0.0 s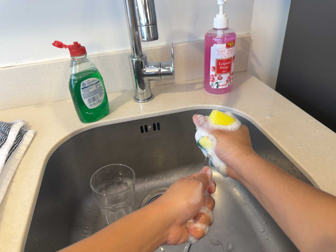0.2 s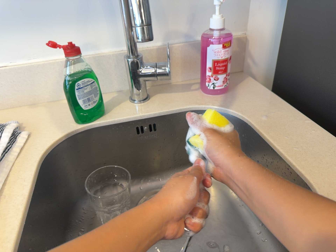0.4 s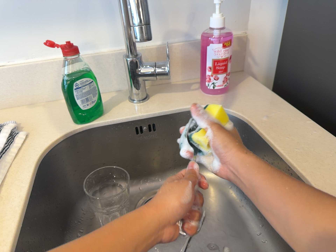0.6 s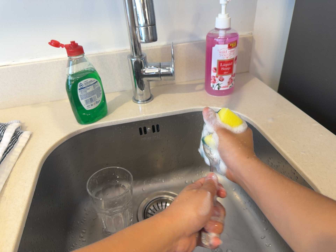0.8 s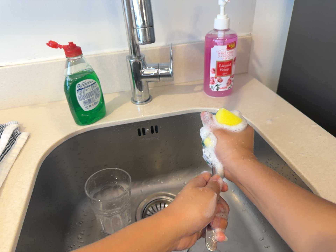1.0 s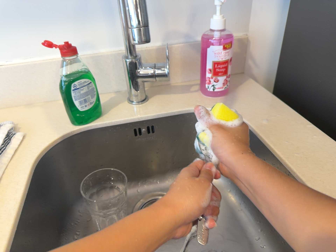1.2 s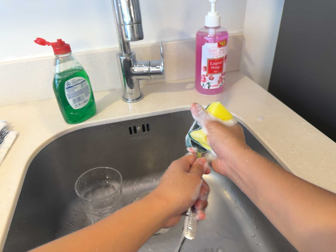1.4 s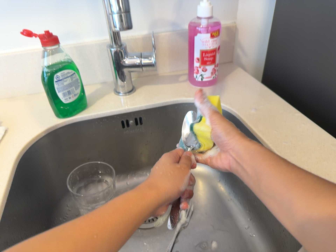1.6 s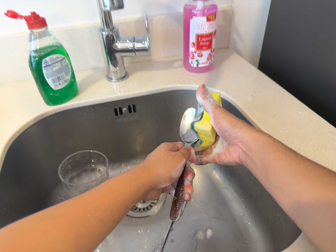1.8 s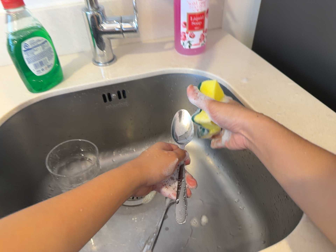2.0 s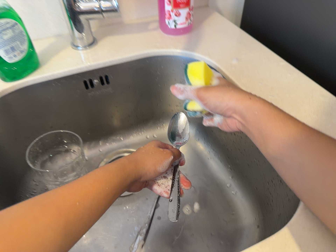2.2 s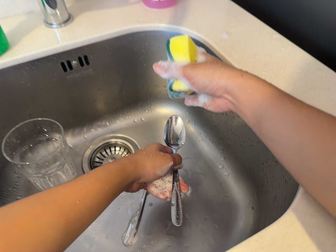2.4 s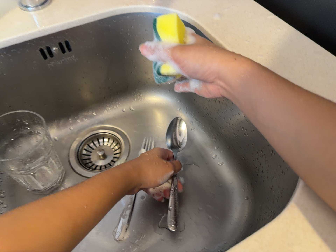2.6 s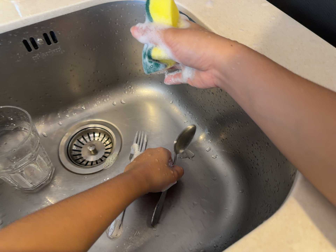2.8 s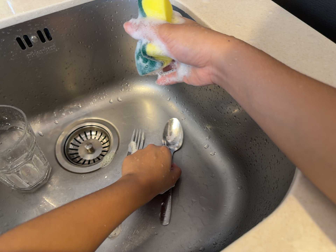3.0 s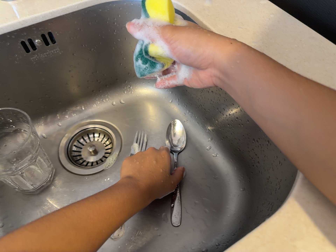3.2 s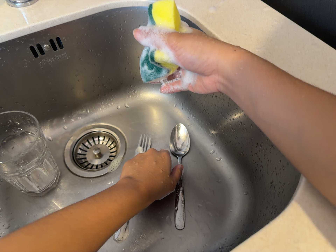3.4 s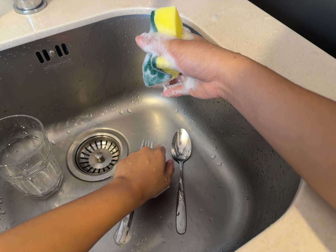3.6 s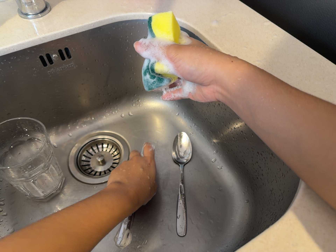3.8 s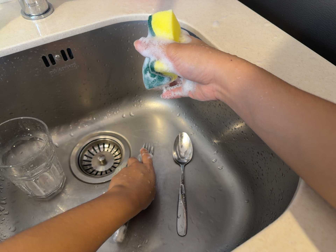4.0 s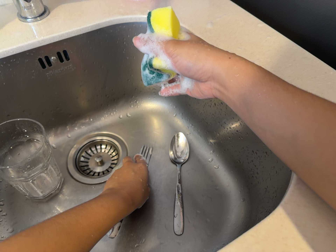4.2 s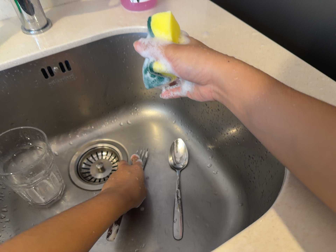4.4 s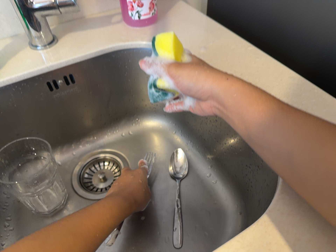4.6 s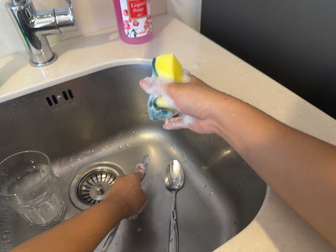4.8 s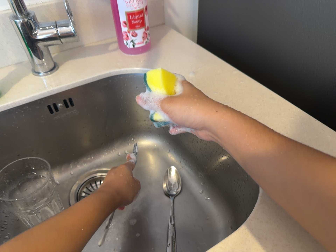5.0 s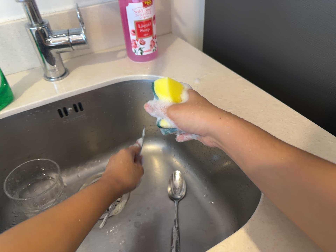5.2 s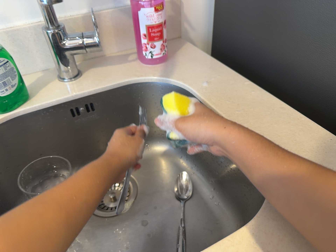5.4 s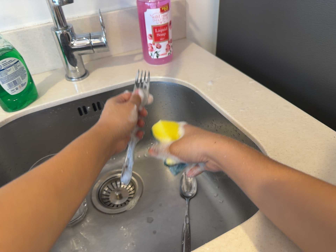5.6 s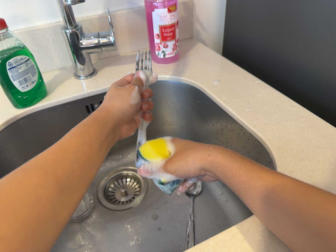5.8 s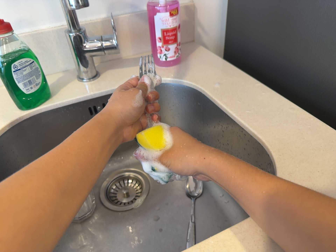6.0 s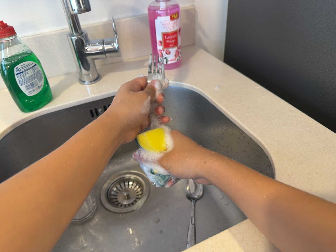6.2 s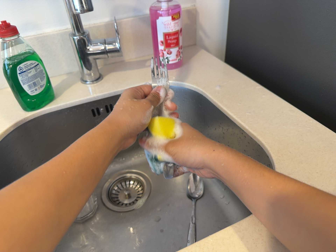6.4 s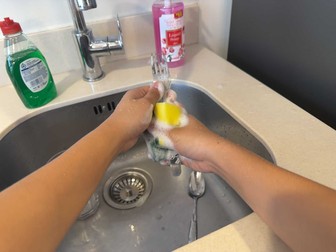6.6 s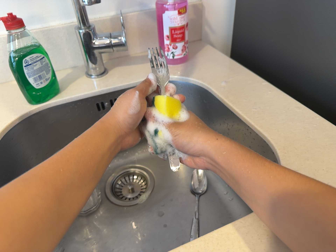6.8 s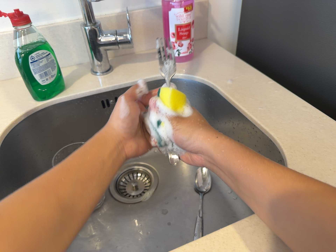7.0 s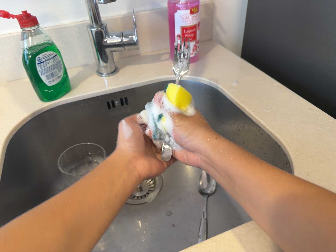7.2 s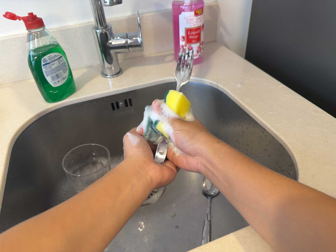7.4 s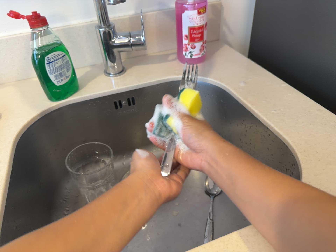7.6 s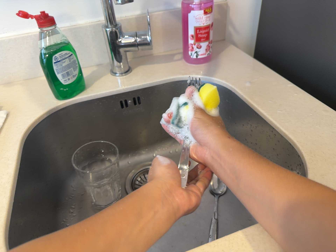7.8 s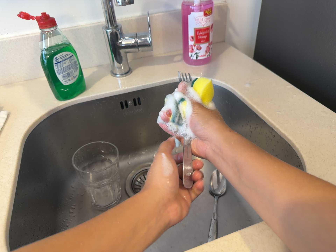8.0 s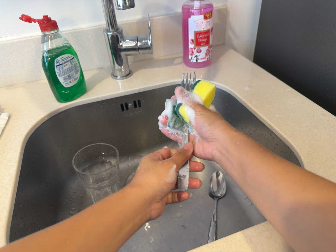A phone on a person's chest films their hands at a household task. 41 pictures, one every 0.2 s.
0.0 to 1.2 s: The camera shifts only a little, or ends up much as it began.
1.2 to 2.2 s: The camera travels forward, about 9 cm, so what stands in front looms larger. Its aim tips toward the bottom of its view by about 15 degrees, and the scene shifts upward.
2.2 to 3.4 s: The camera shifts only a little, or ends up much as it began.
3.4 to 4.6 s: The camera travels backward, about 6 cm, so what stands in front gets smaller. Its aim tips toward the top of its view by about 10 degrees, and the scene shifts downward.
4.6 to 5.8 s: The camera travels backward, about 7 cm, so what stands in front gets smaller.
5.8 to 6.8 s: The camera keeps its place and its aim.
6.8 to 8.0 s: The camera shifts only a little, or ends up much as it began.
The film runs backward here.
